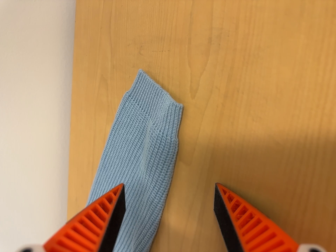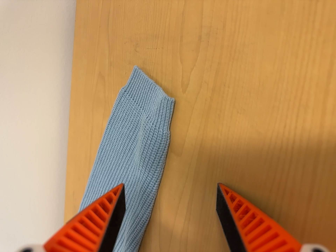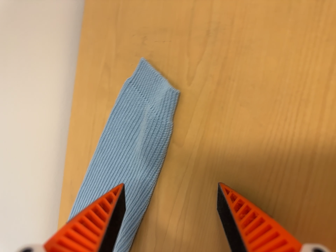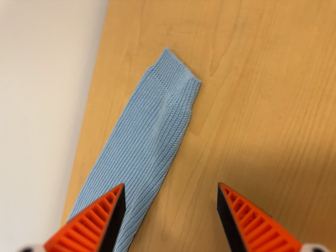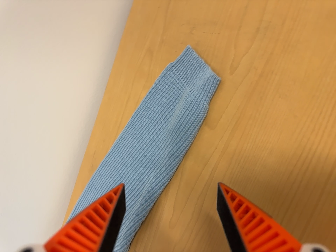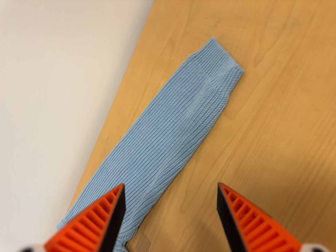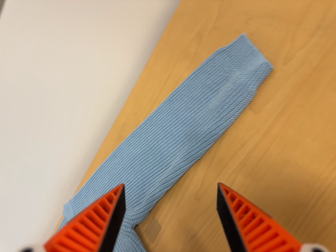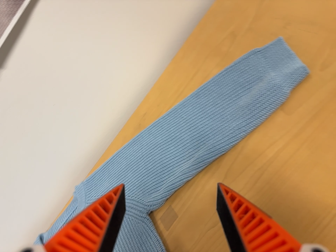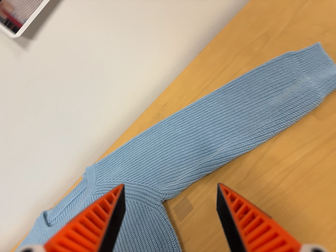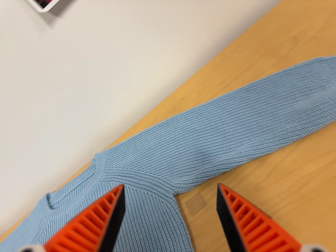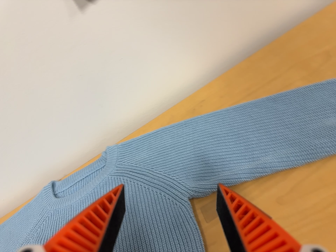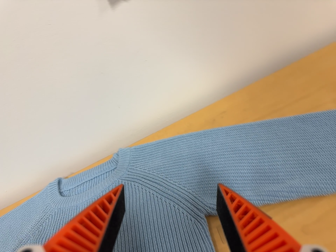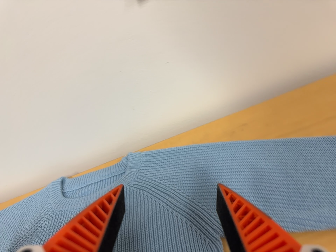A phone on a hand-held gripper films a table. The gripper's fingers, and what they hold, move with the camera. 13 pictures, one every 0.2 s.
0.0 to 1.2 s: The camera travels toward the bottom of its view, to its left and backward, about 12 cm, so close, fixed things drift upward. It rolls about its line of sight by about 25 degrees, and the scene rotates clockwise.
1.2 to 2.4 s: The camera travels to its left, about 20 cm, so close, fixed things drift to the right. It rolls about its line of sight by about 40 degrees, and the scene rotates clockwise.
The film runs backward here.
